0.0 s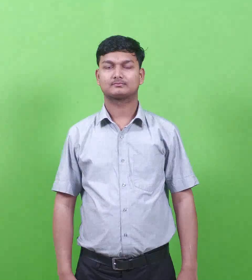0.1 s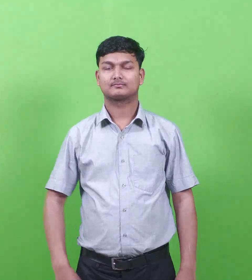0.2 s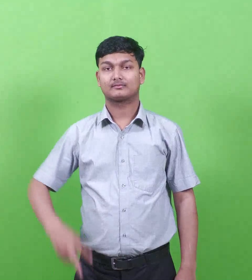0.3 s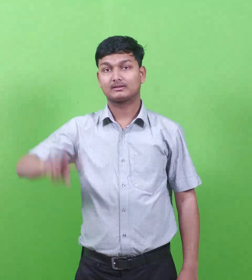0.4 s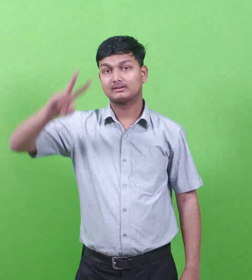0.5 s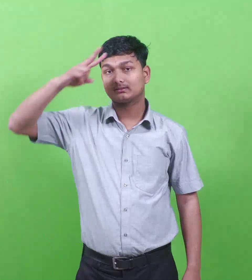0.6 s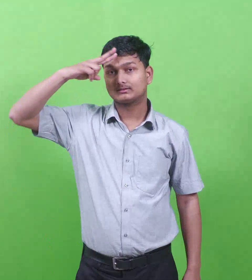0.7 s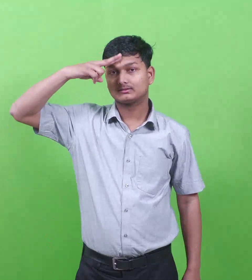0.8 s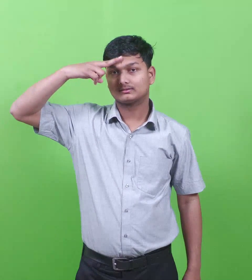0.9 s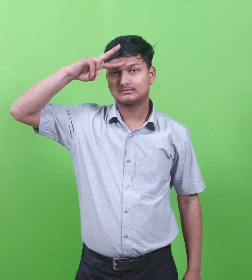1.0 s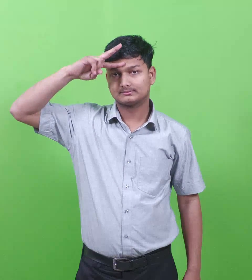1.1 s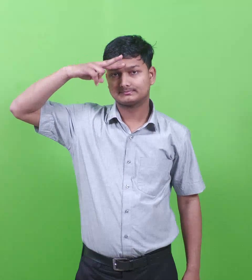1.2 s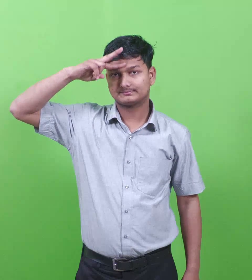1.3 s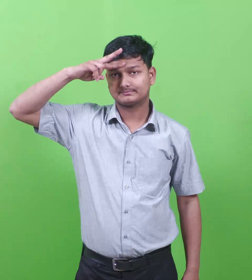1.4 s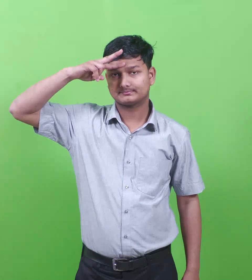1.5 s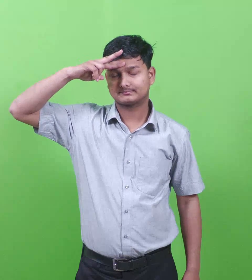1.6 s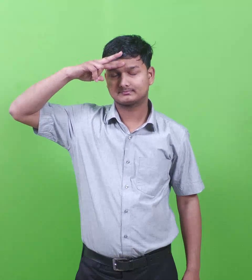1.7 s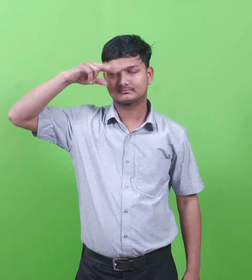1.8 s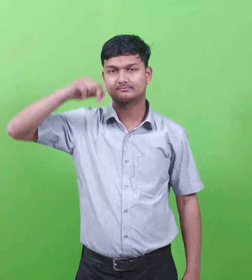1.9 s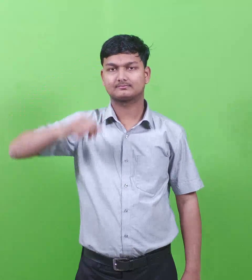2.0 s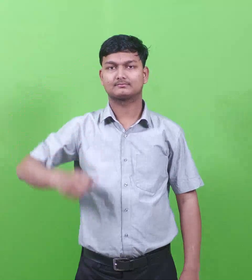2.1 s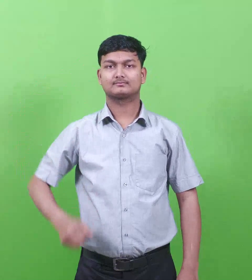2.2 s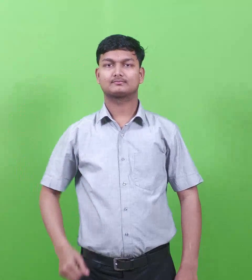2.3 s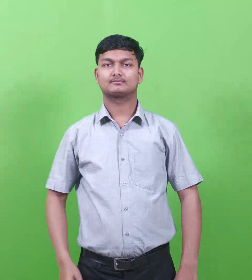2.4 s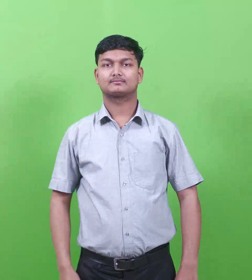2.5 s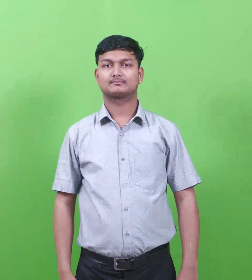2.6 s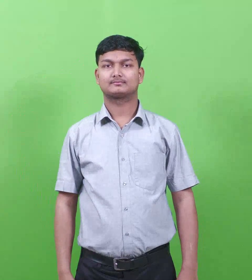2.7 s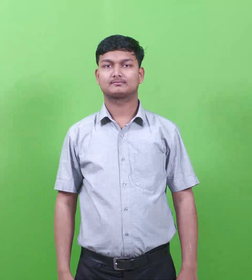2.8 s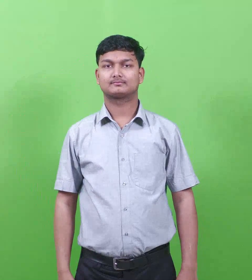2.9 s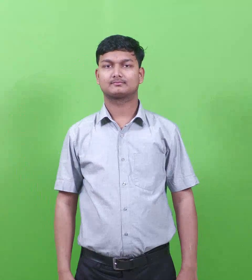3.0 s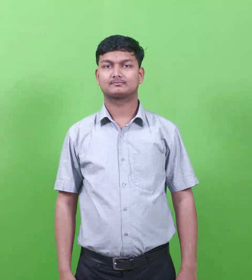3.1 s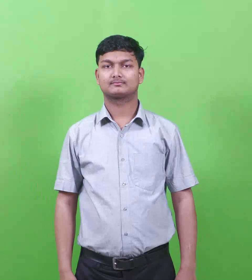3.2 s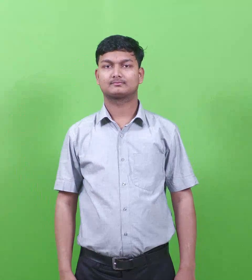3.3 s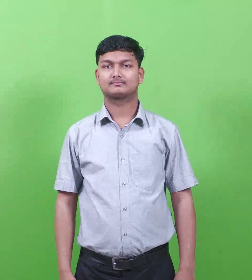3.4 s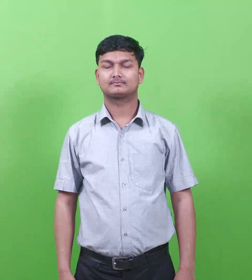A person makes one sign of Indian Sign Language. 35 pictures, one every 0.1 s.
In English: thomas
